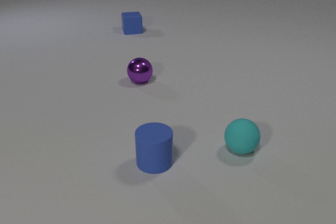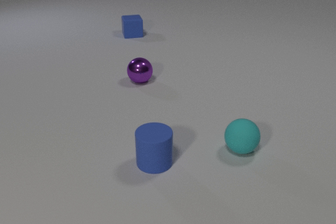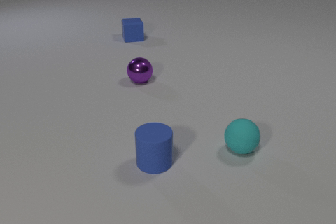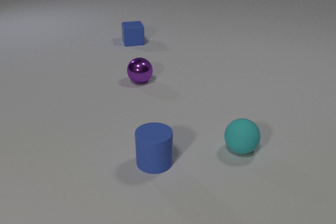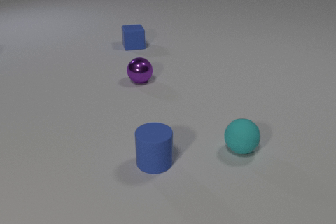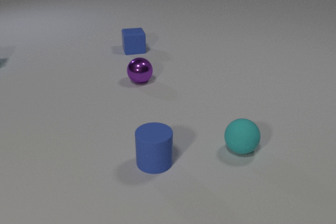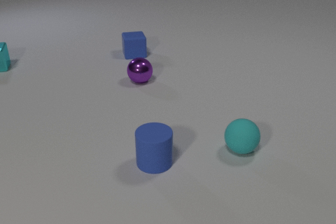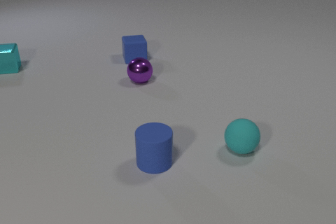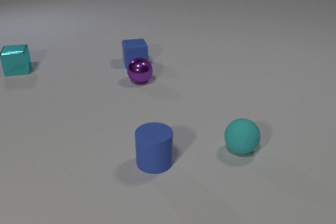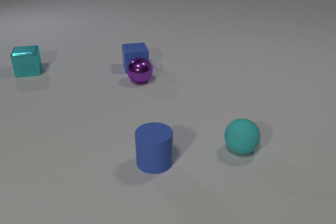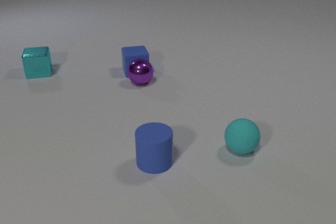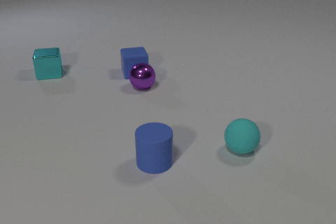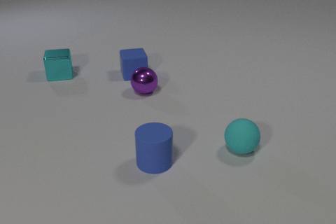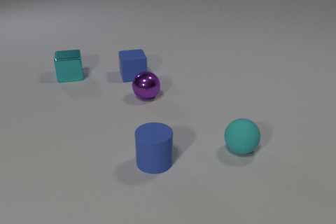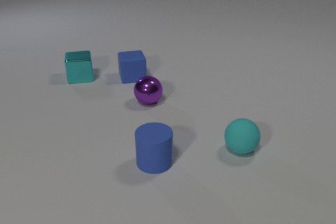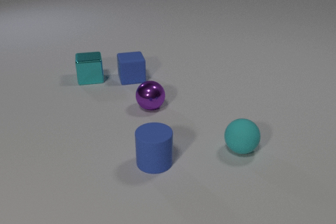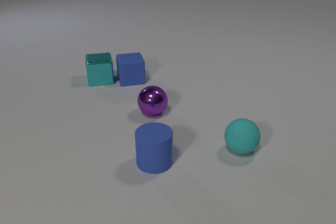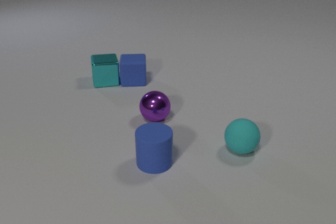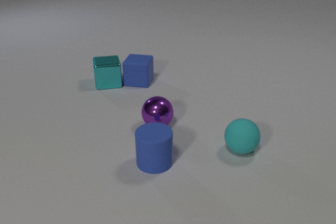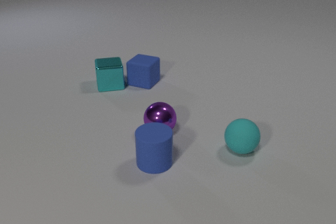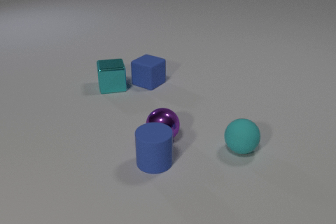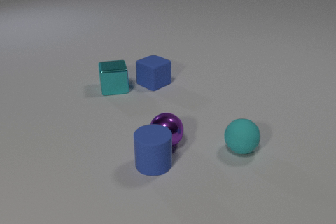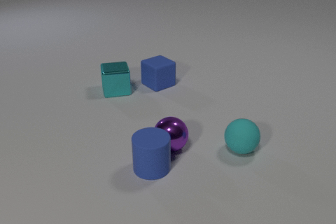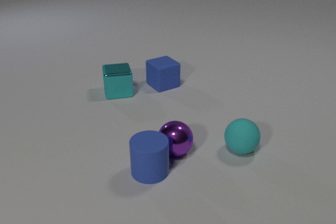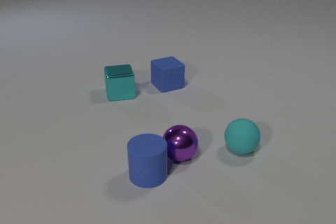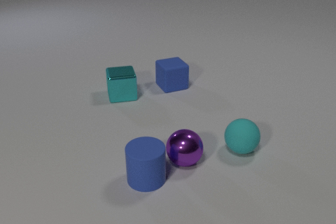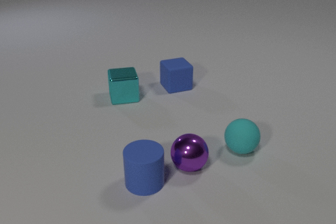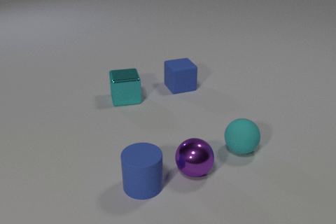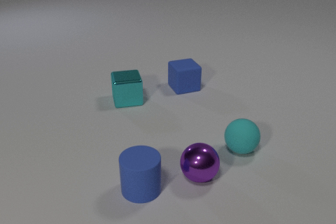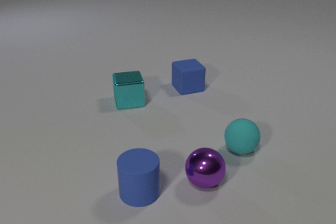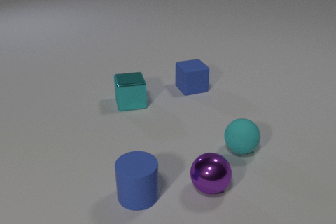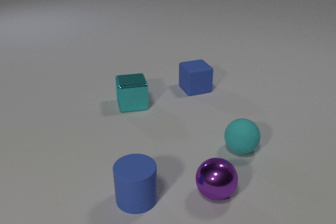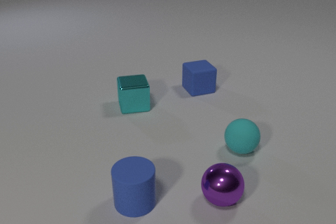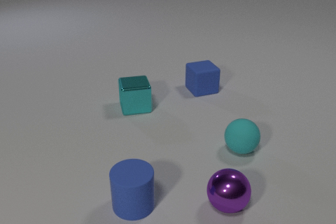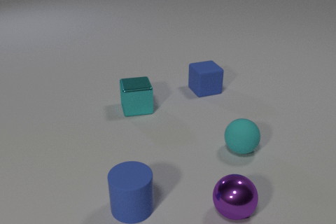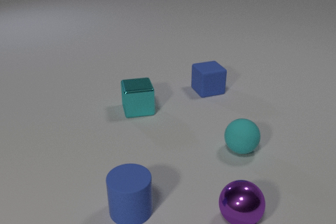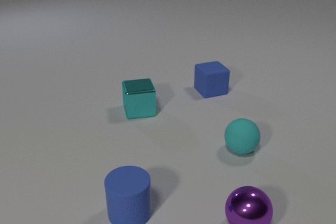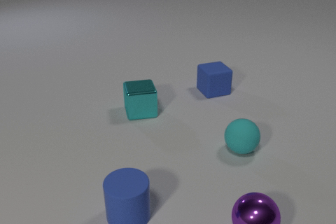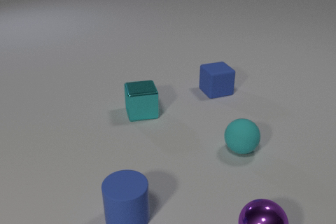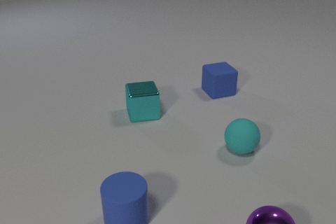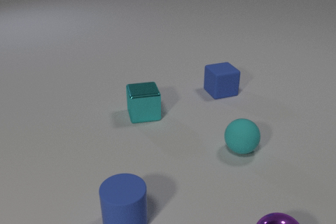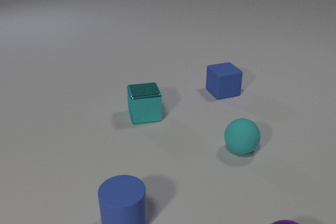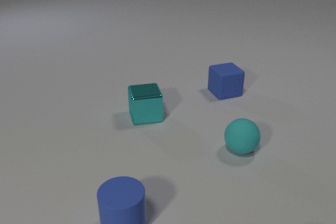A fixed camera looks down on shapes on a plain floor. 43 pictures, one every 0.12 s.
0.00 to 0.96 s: The blue rubber cube slides toward the camera. The cyan metal cube comes in at the left edge, slides to the right and toward the camera.
0.96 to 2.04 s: The blue rubber cube slides toward the camera. The purple metal sphere rolls toward the camera. The cyan metal cube slides to the right and toward the camera. The blue rubber cube and the purple metal sphere collide. The blue rubber cube and the cyan metal cube collide.
2.04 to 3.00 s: The blue rubber cube slides to the right, spins so that its near face slides to the left, clockwise seen from above. The purple metal sphere rolls toward the camera. The blue rubber cylinder slides toward the camera. The cyan metal cube slides toward the camera and to the right. The purple metal sphere and the blue rubber cylinder collide.
3.00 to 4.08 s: The blue rubber cube slides to the right. The purple metal sphere rolls toward the camera and to the right. The blue rubber cylinder slides toward the camera. The cyan metal cube slides toward the camera and to the right.
4.08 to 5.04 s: The blue rubber cube slides to the right. The purple metal sphere rolls toward the camera and to the right, leaves at the bottom edge. The blue rubber cylinder slides toward the camera. The cyan metal cube slides toward the camera and to the right.
How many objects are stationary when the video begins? 3.
What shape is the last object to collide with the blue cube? cube.
What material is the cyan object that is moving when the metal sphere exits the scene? metal.
